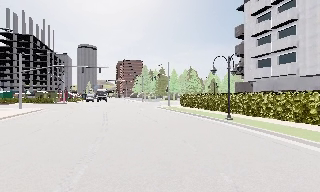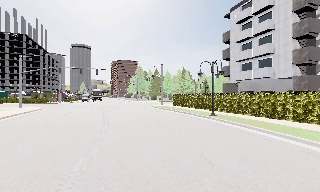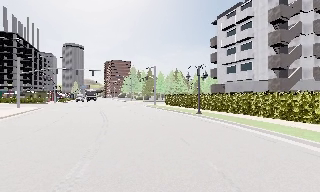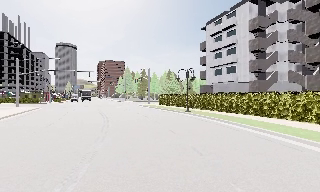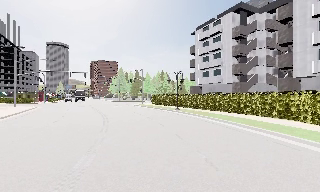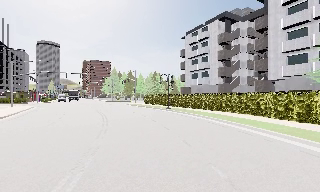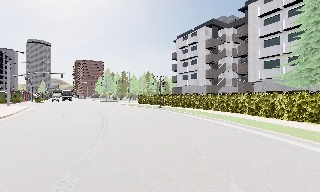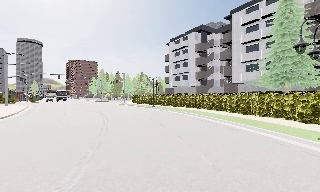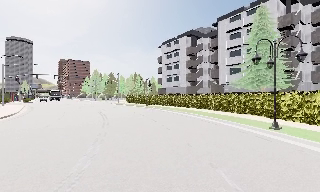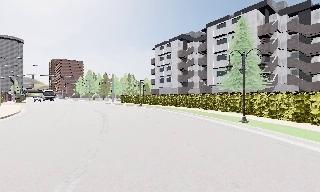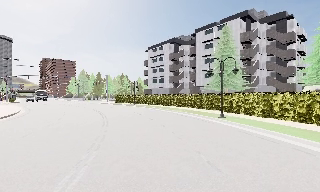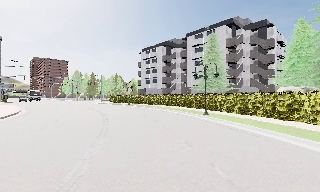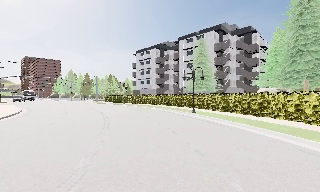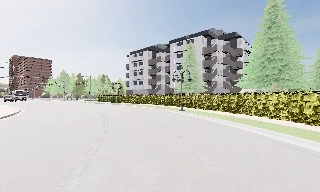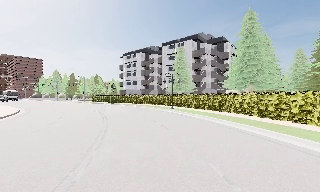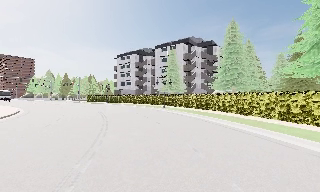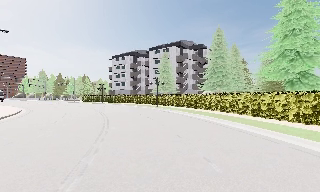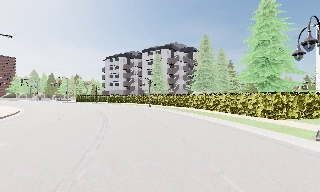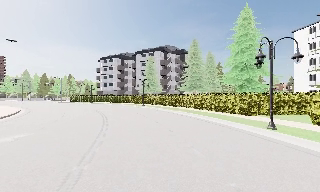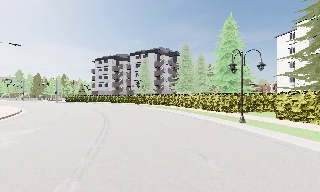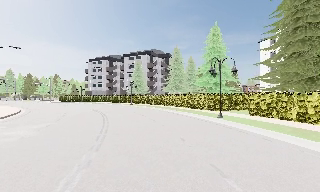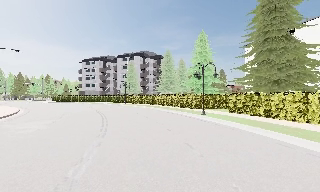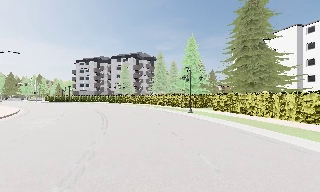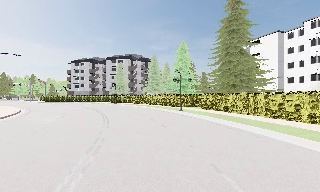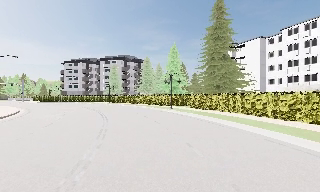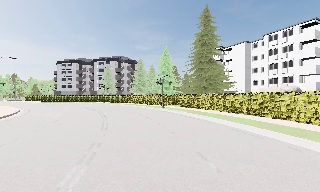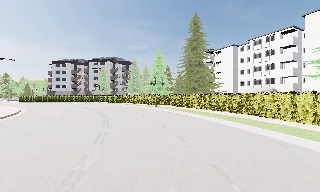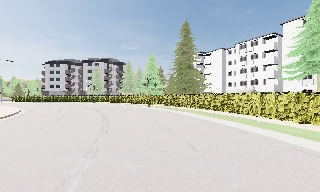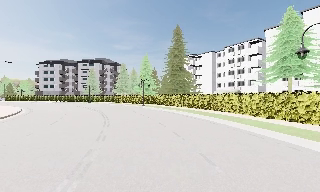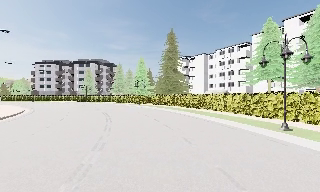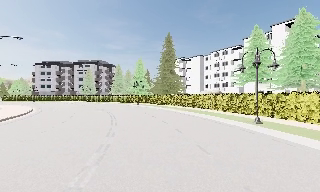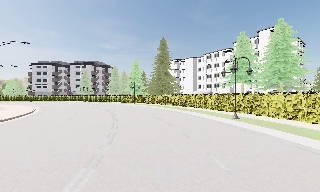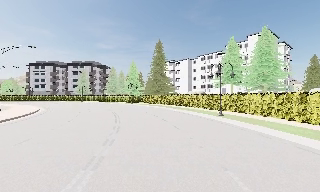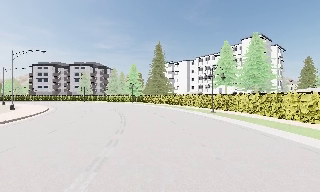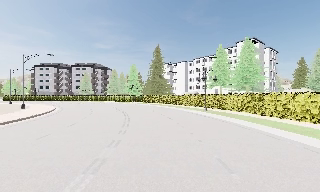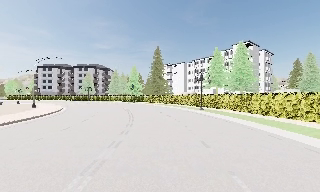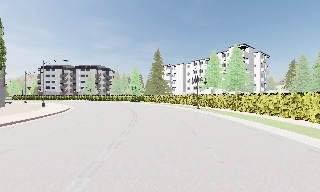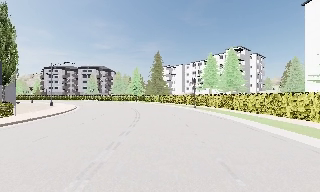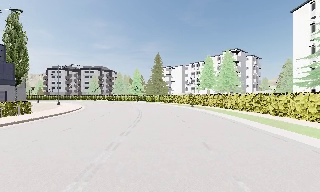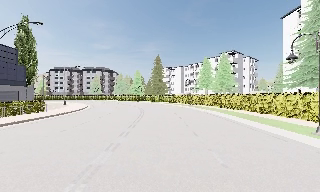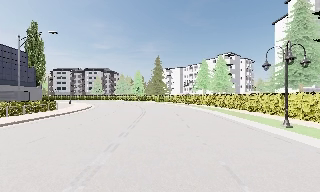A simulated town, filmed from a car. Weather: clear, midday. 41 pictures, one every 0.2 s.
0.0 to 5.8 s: The scene slides to the left, as the camera pans about 70 degrees to its right. It travels backward, about 55 m.
5.8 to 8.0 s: The camera travels backward, about 20 m, so what stands in front gets smaller.
The film runs backward here.
